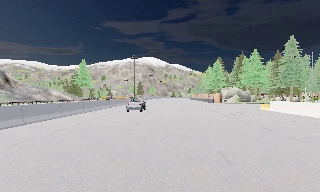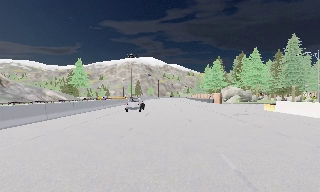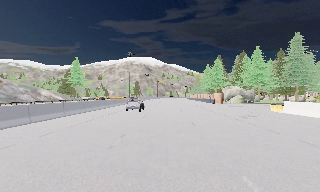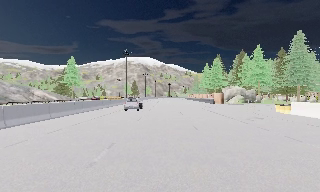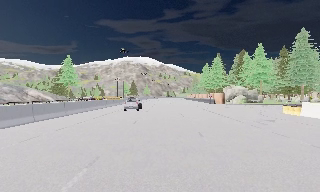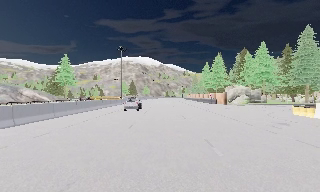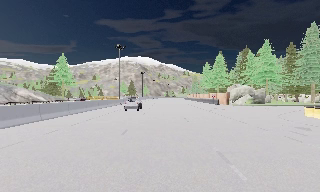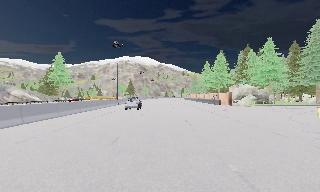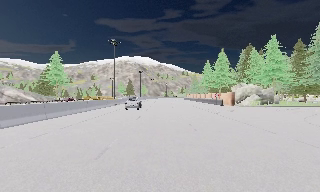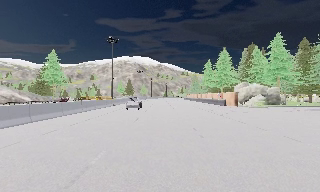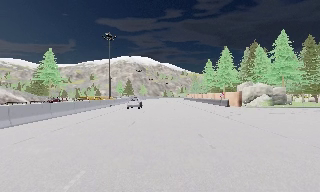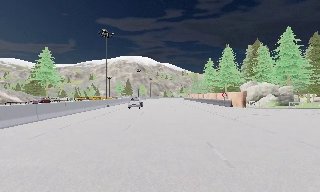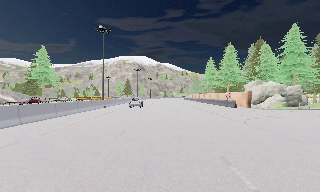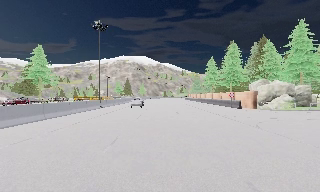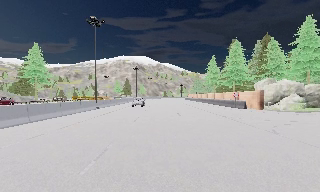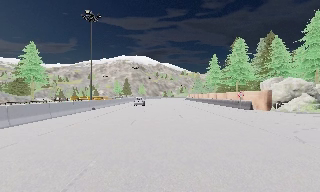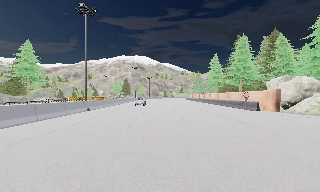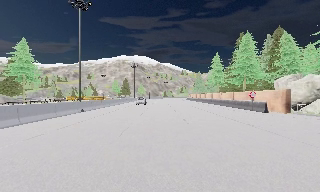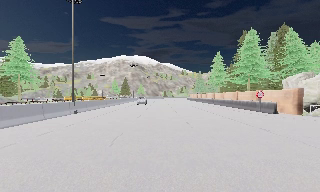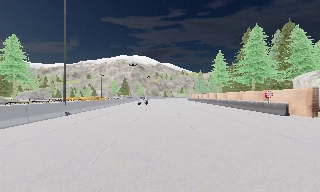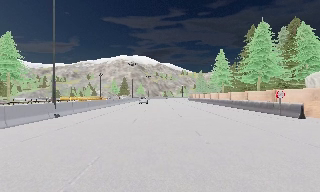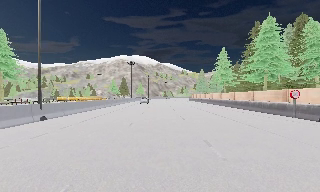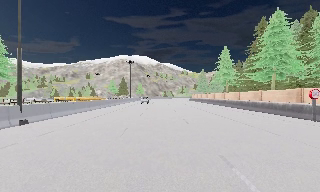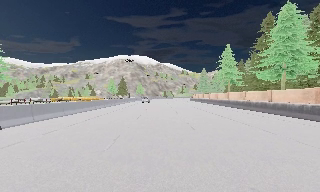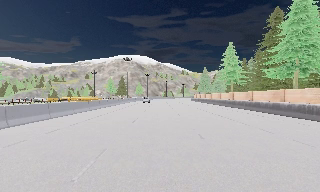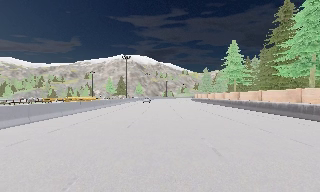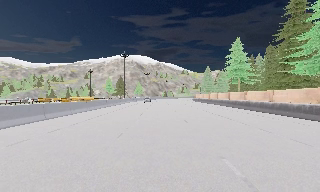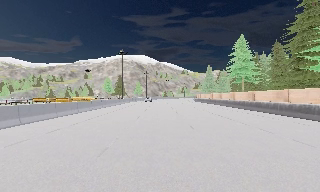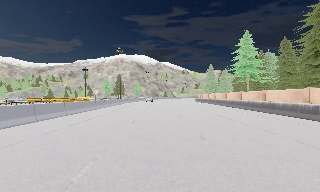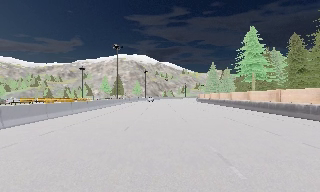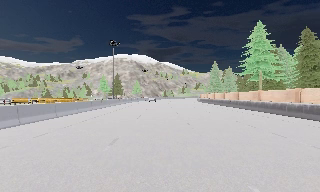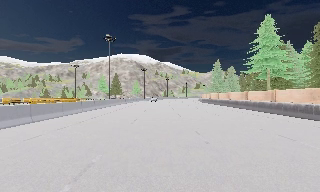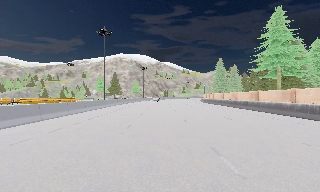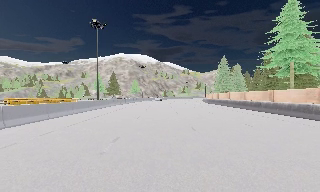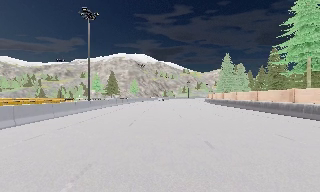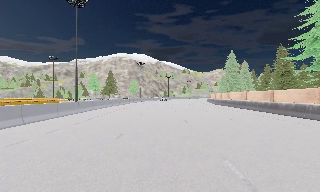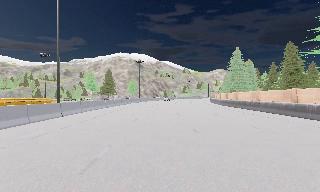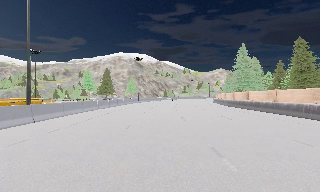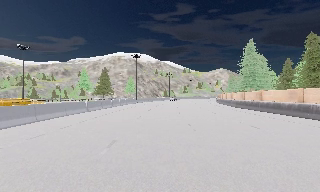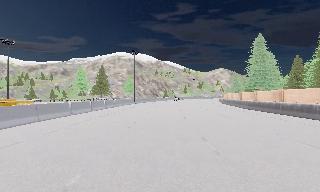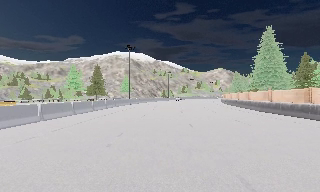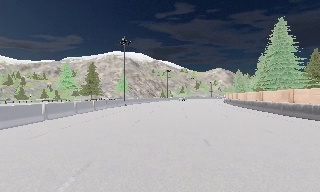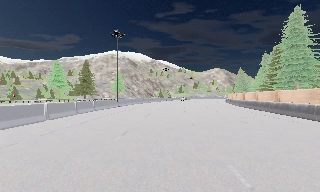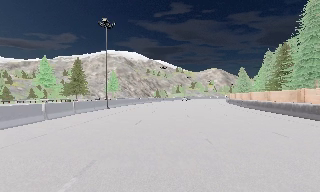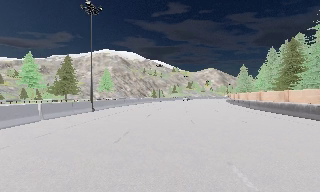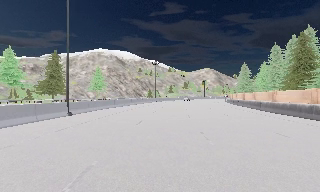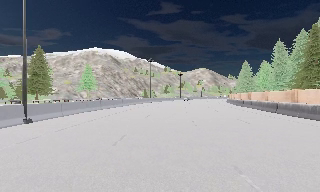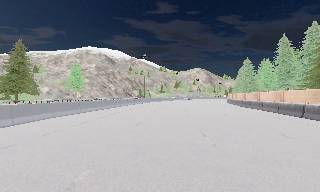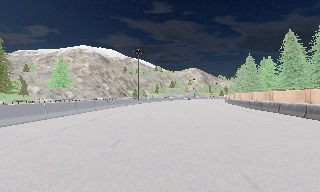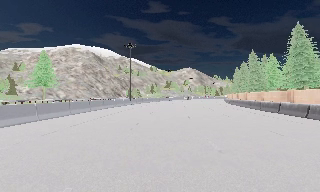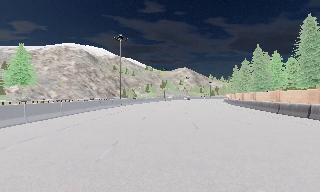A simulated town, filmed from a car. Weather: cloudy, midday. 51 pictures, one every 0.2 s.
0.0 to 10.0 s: The camera pans to its right, which is clockwise from overhead, by about 15 degrees. It travels forward, about 115 m, so what stands in front looms larger. It gains speed.
The film runs forward here.
